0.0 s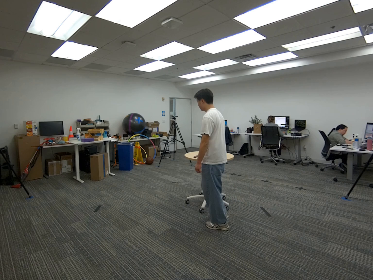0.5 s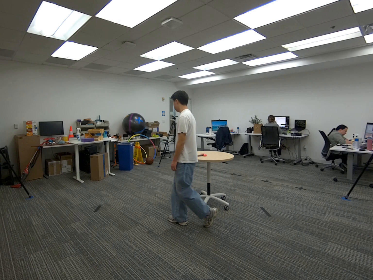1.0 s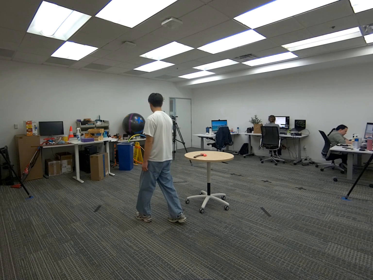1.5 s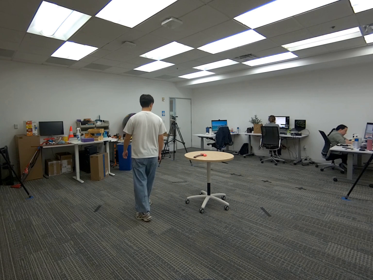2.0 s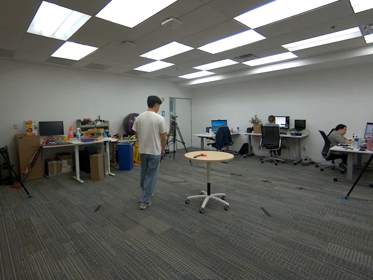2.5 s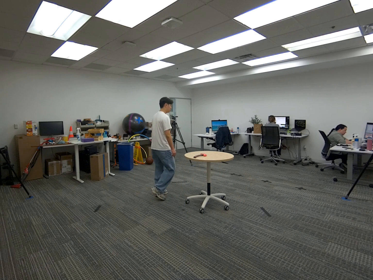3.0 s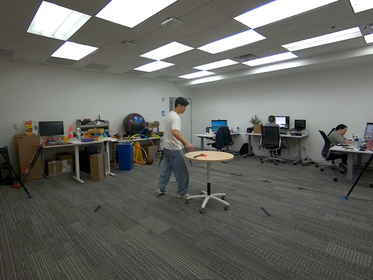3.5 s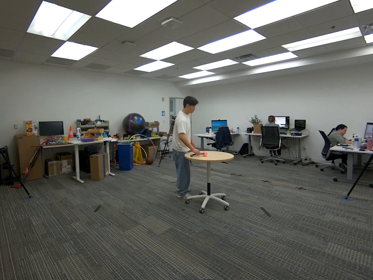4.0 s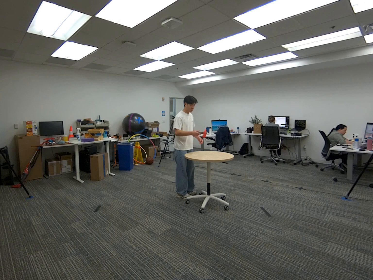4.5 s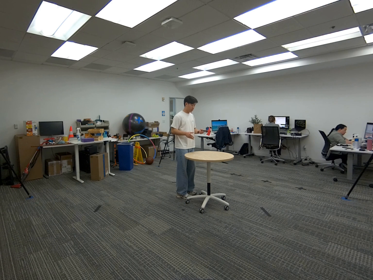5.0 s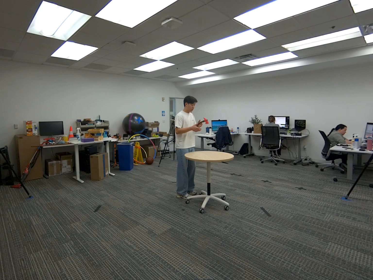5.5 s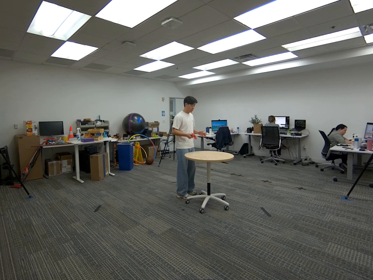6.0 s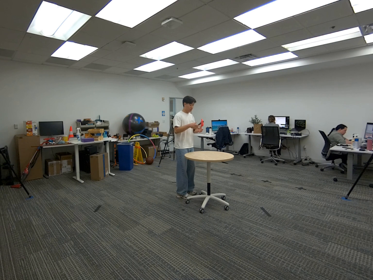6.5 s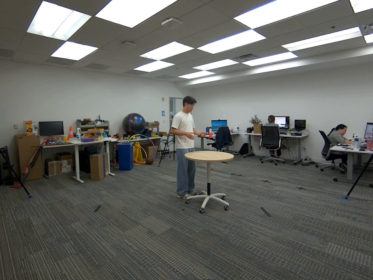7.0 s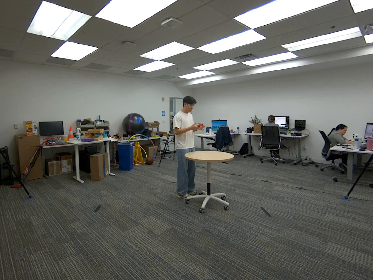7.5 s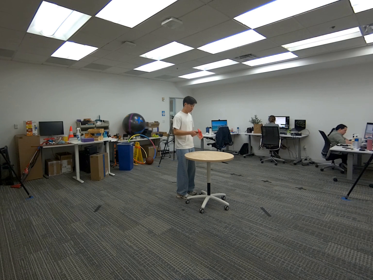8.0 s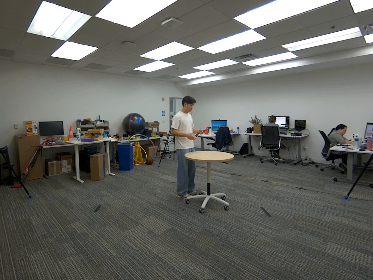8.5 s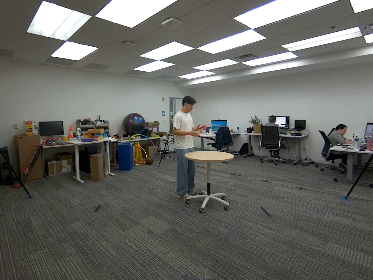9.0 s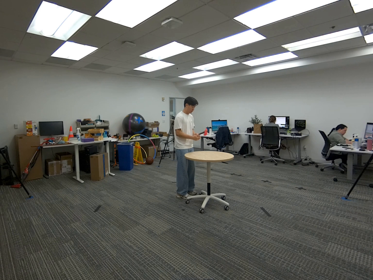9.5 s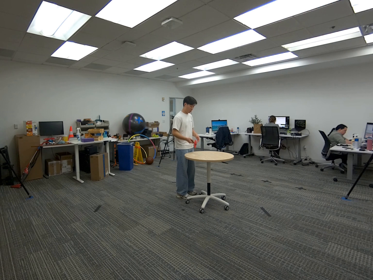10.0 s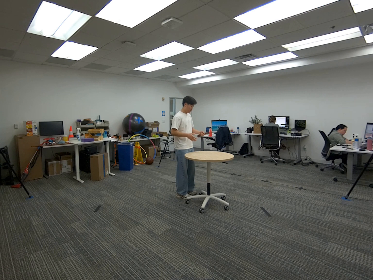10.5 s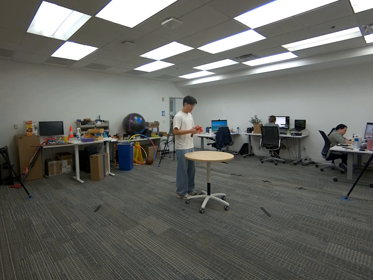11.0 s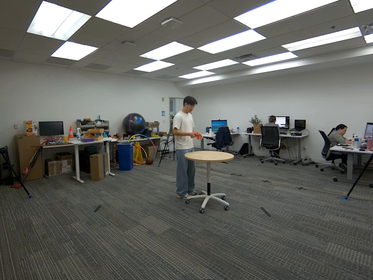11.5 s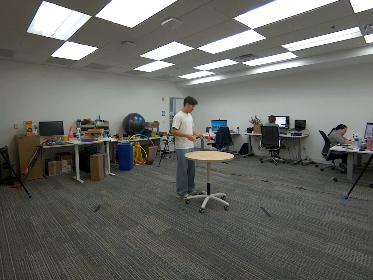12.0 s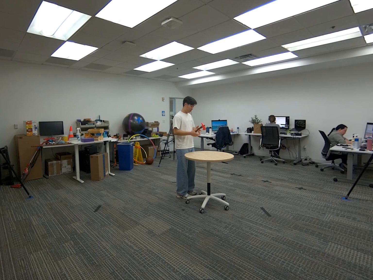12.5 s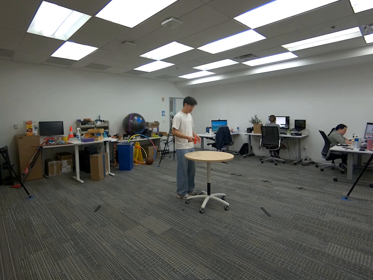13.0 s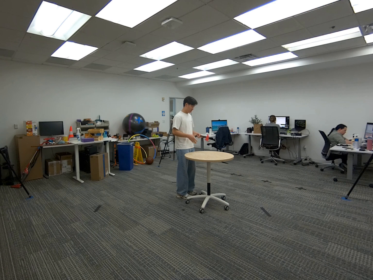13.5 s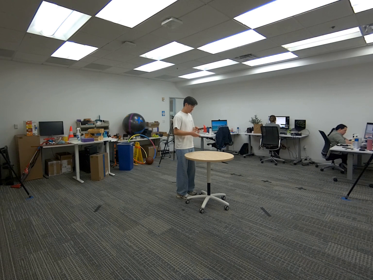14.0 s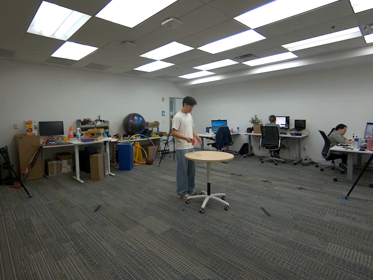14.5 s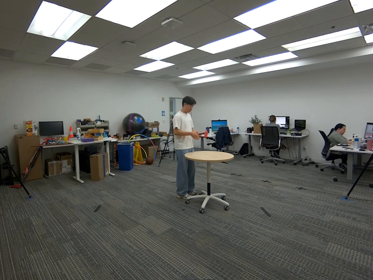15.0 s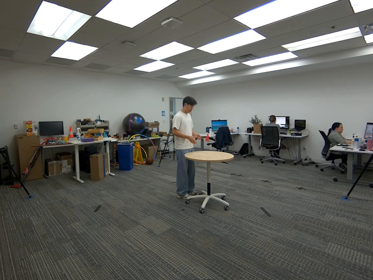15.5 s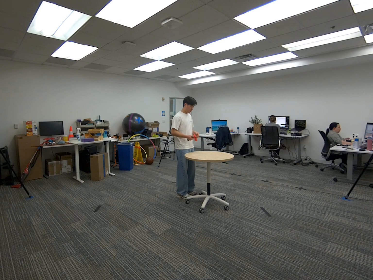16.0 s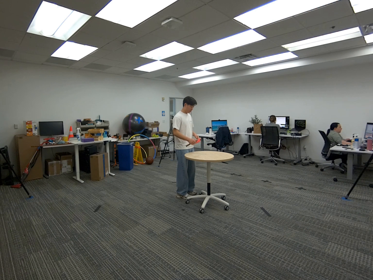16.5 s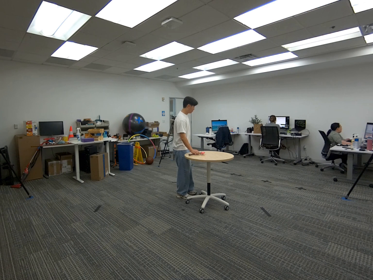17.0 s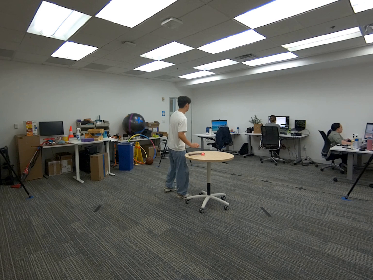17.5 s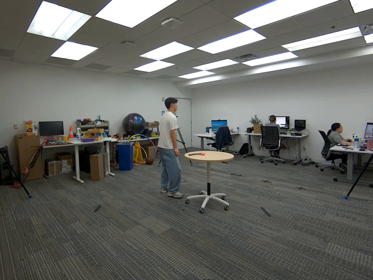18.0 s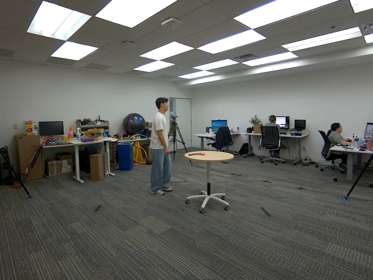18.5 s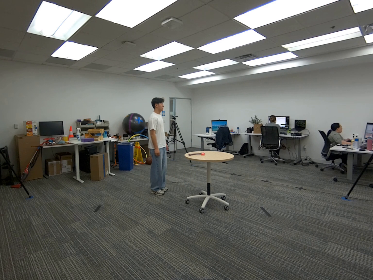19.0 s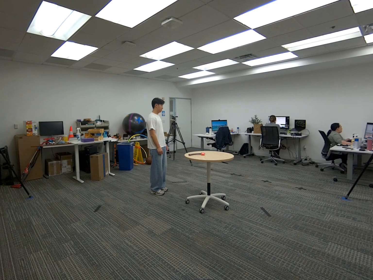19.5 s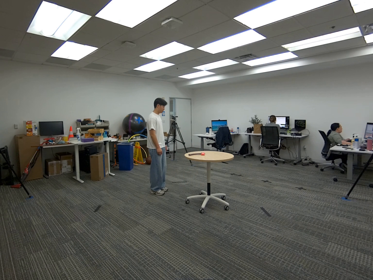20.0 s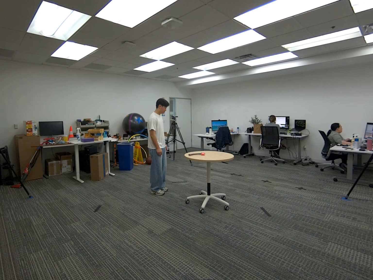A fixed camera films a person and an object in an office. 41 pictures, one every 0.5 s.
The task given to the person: Walk to the round table and pick up the hatchet. Toss and spin the hatchet lightly into the air and catch it with your other hand. Continue tossing and catching the hatchet between your hands until you are finished, then place it back on the round table.
